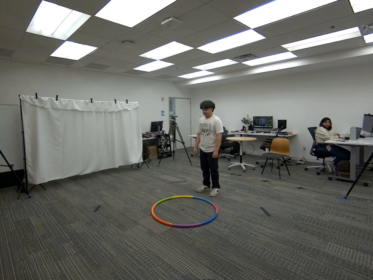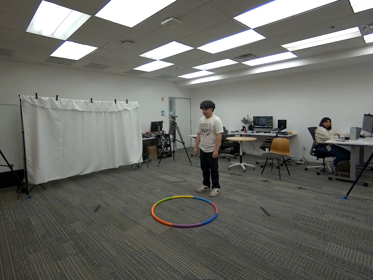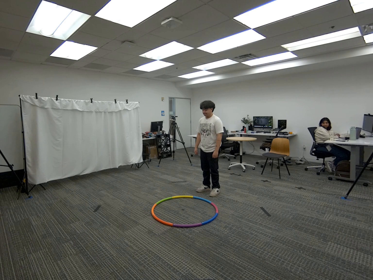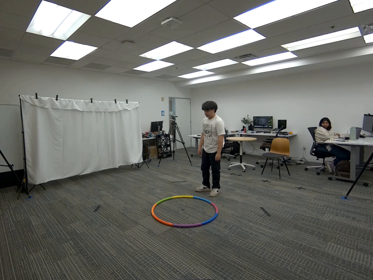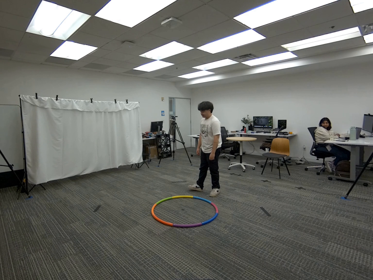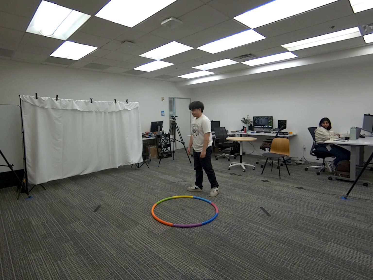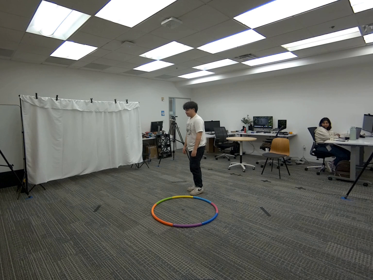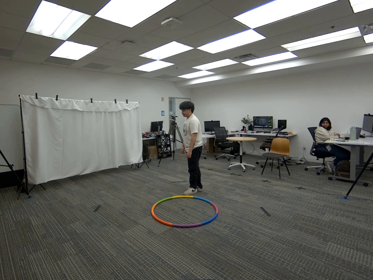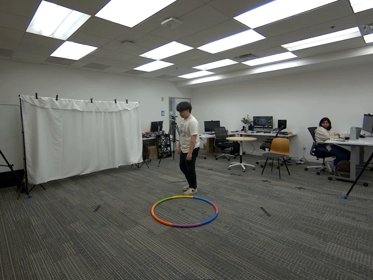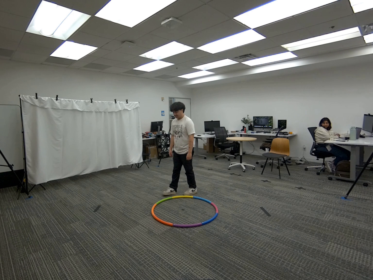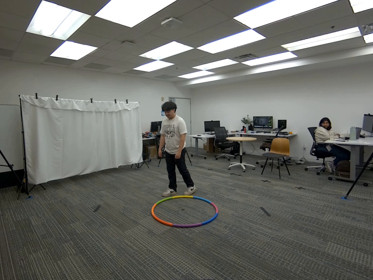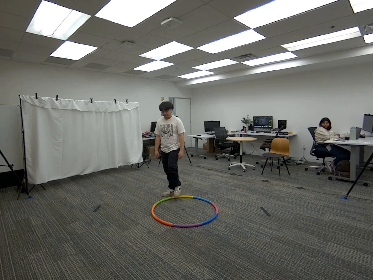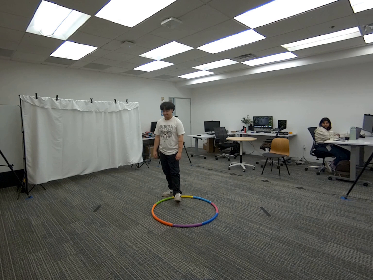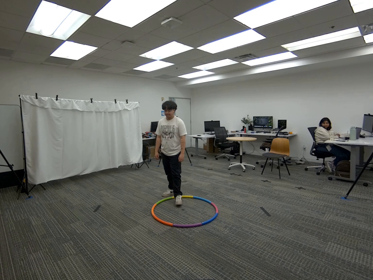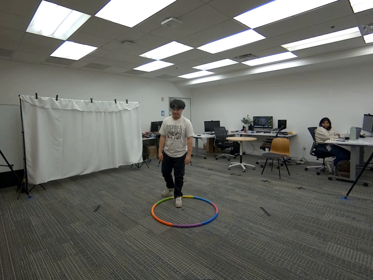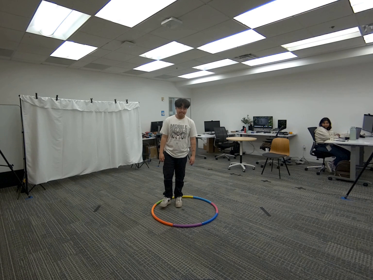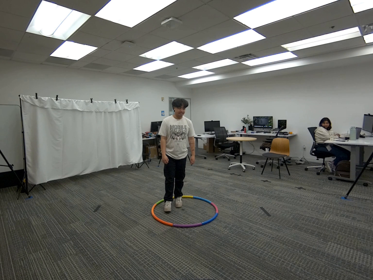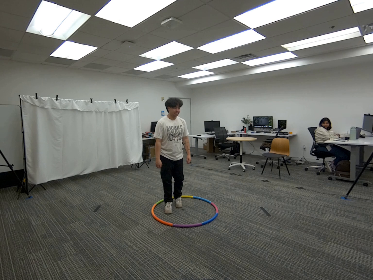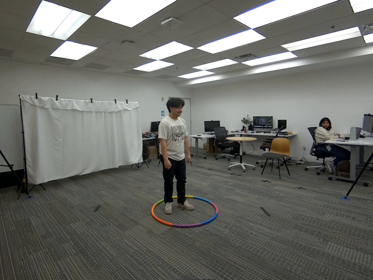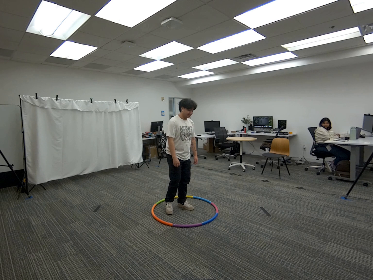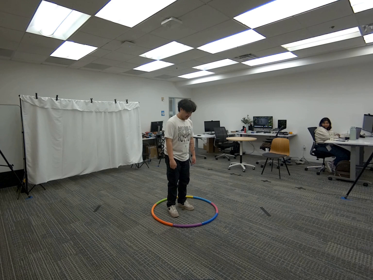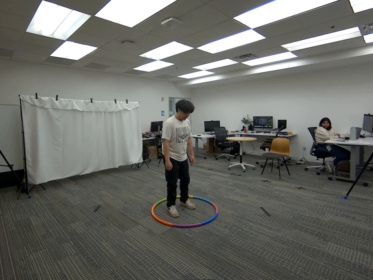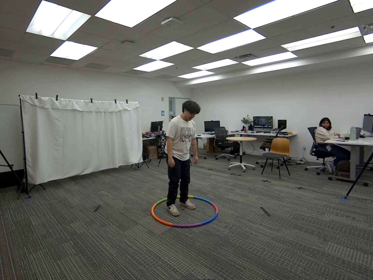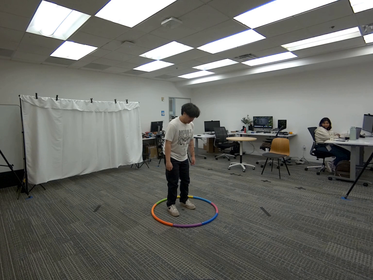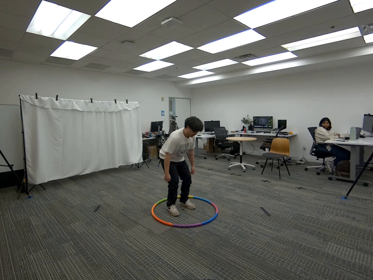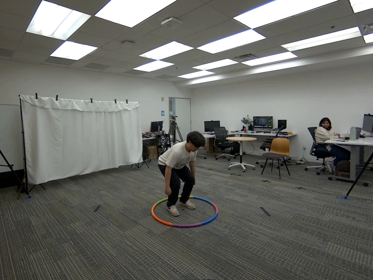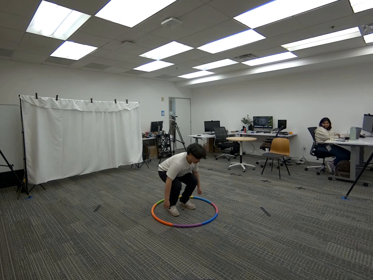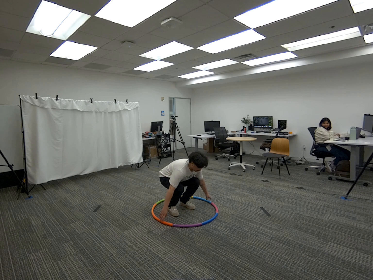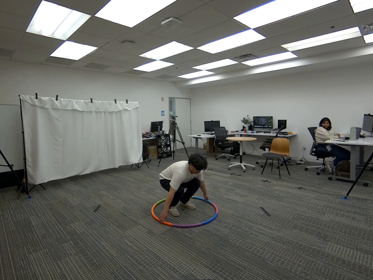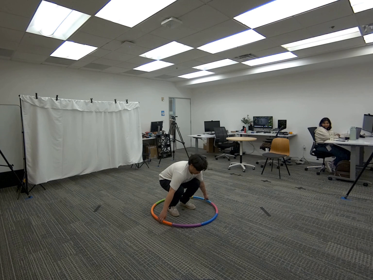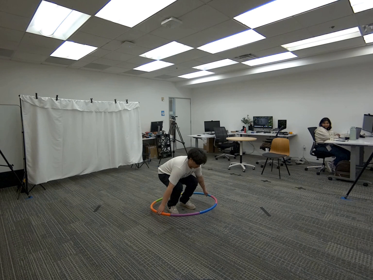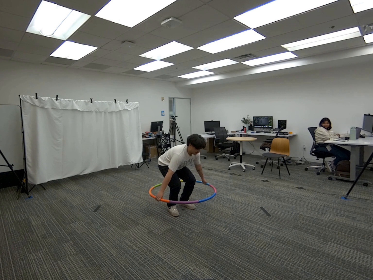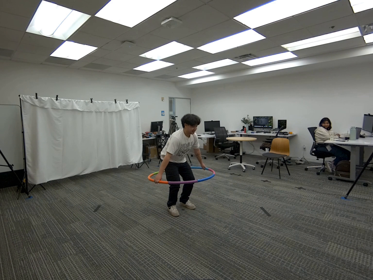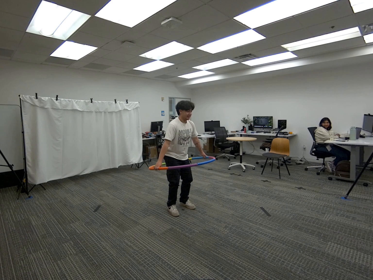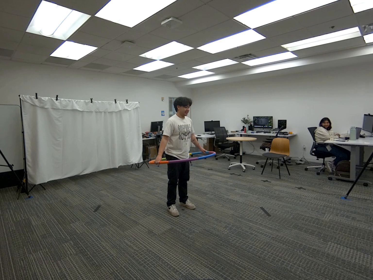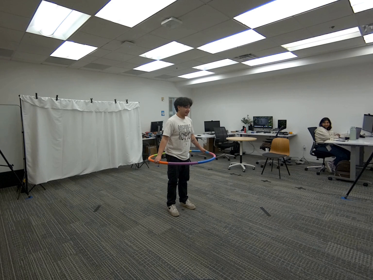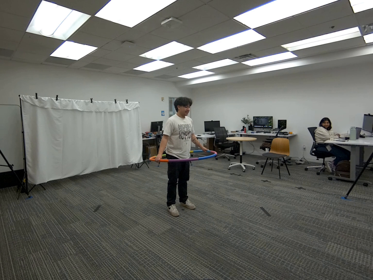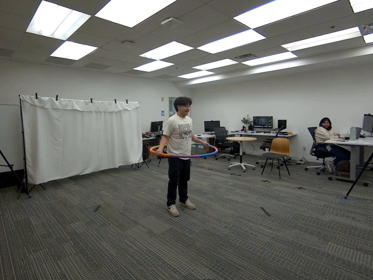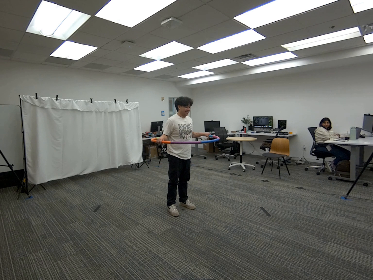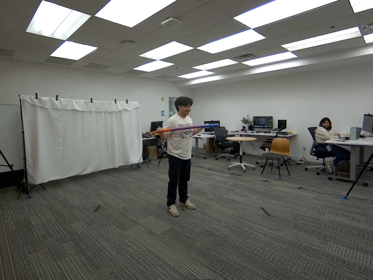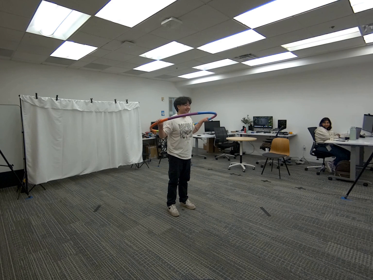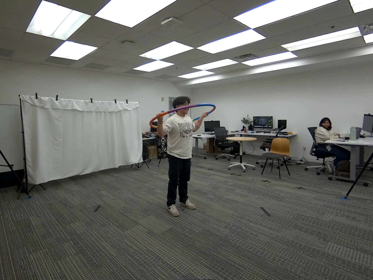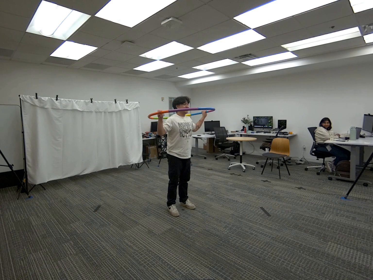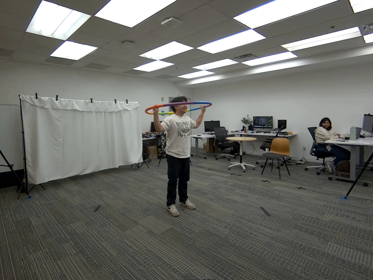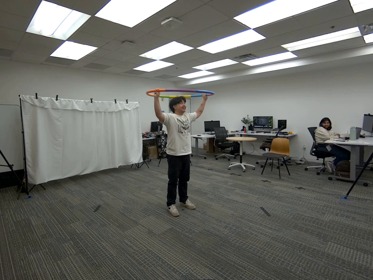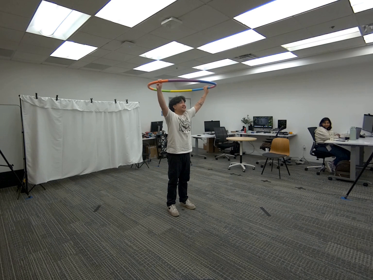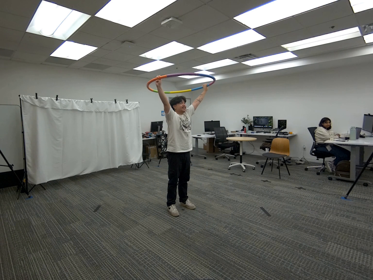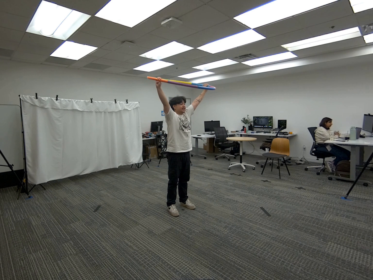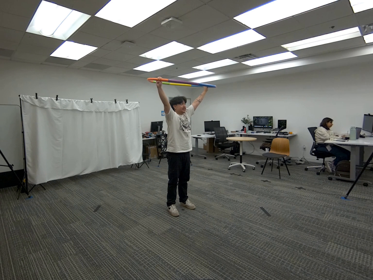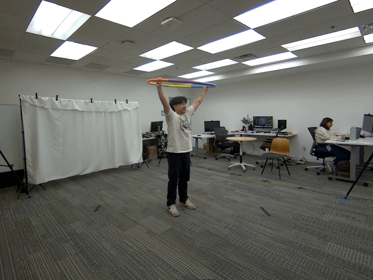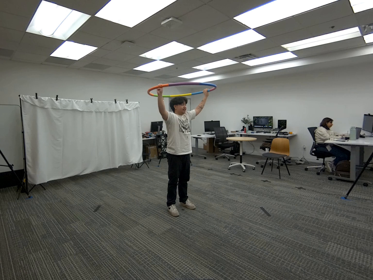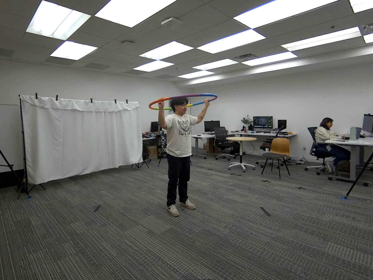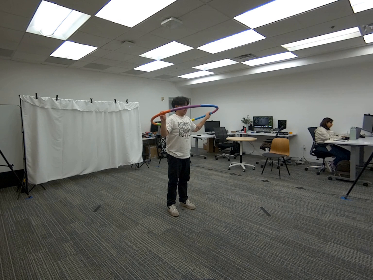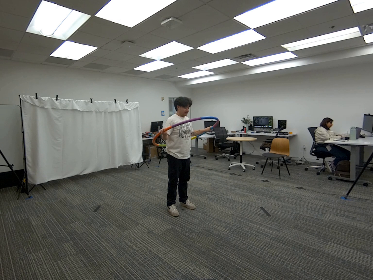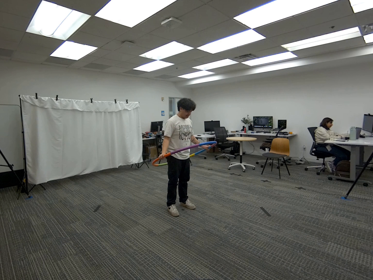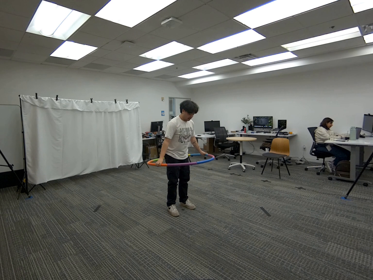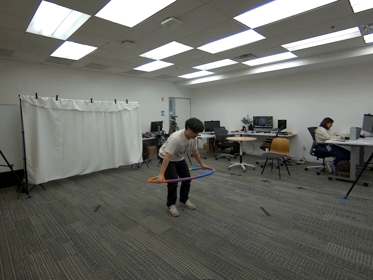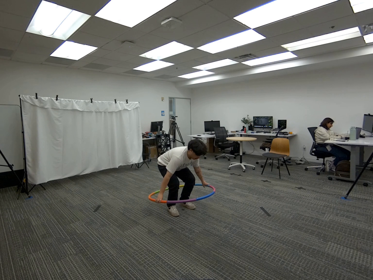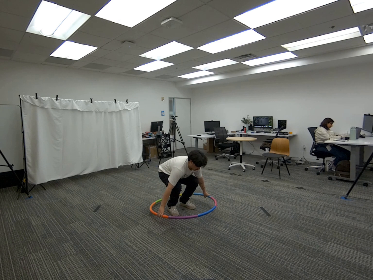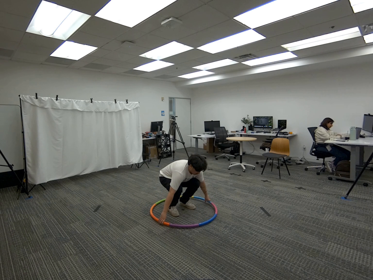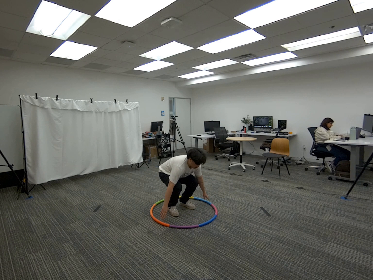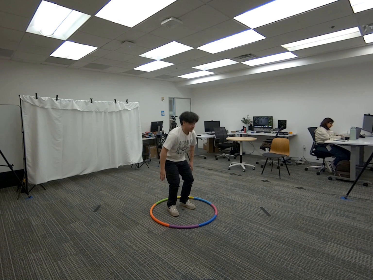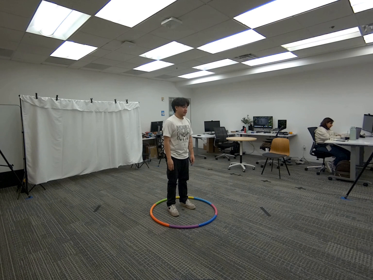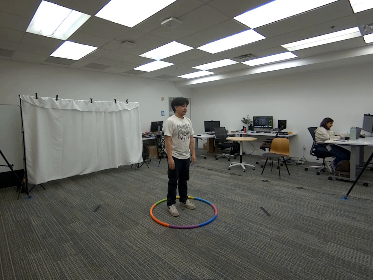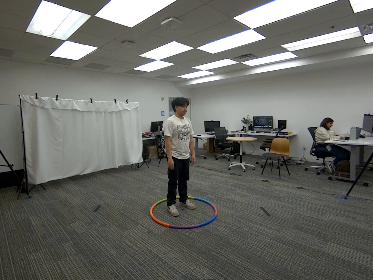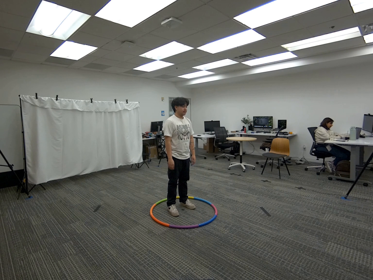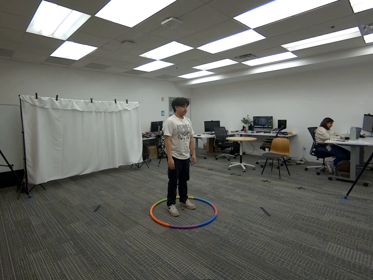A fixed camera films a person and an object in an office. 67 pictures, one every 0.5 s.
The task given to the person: Walk over to the hula hoop on the floor and step inside the hula hoop. Lift the hula hoop over your entire body and place back on the floor when done.
